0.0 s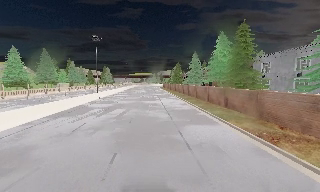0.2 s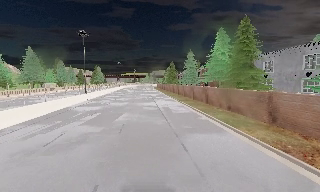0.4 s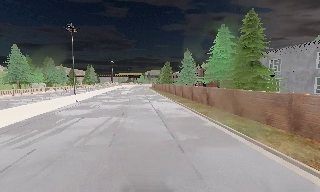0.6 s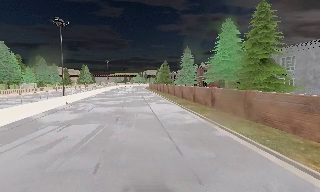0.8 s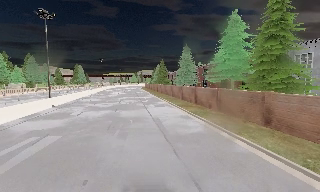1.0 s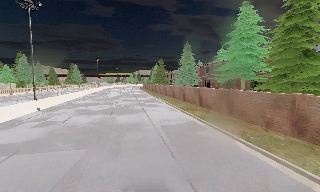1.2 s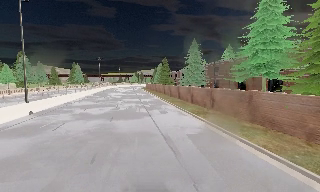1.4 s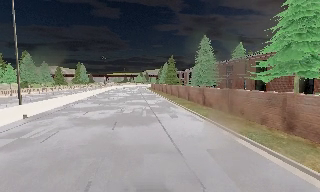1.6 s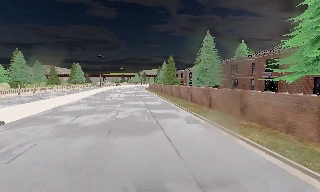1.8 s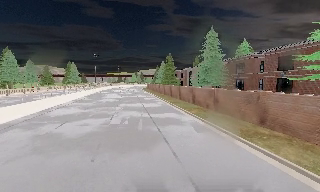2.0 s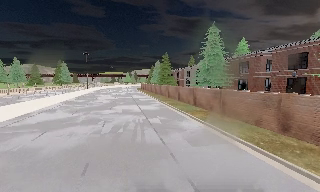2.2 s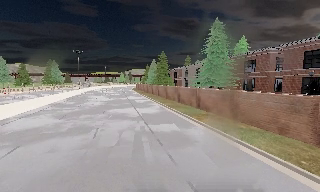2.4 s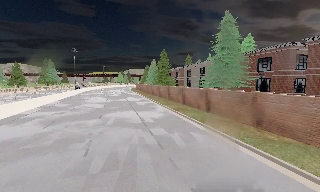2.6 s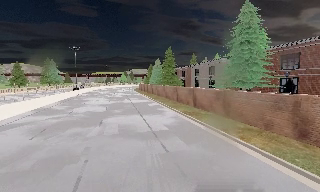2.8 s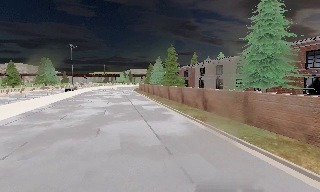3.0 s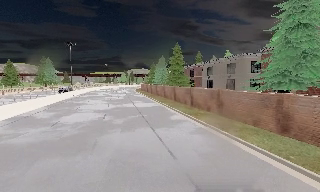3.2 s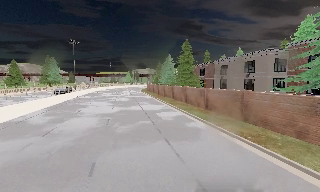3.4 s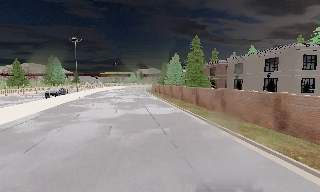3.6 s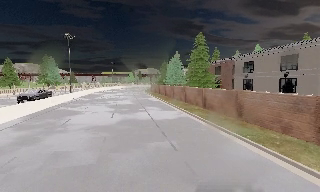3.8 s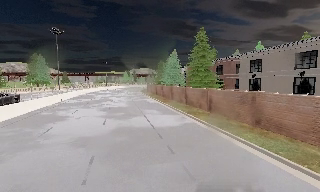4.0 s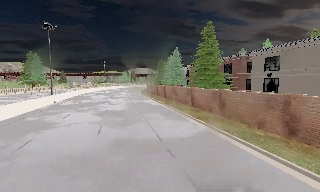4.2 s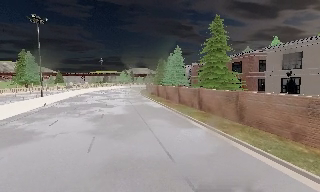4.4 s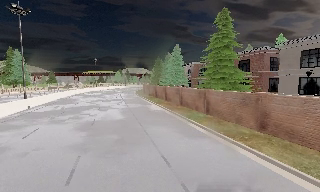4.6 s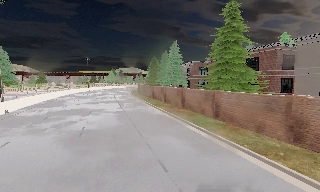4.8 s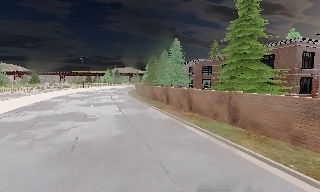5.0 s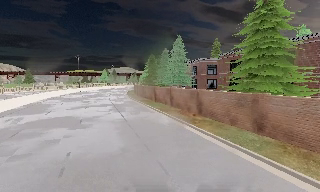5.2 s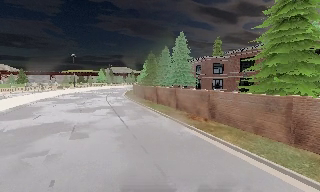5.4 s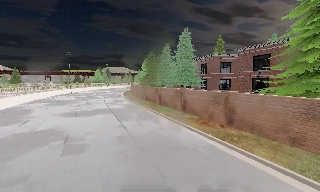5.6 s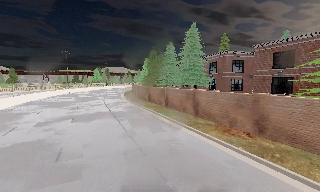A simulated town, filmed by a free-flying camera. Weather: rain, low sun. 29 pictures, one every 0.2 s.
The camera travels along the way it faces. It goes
forward.
0.0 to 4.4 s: The camera pans to its right, which is clockwise from overhead, by about 15 degrees. It travels forward, about 50 m, so what stands in front looms larger.
4.4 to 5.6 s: The camera travels forward and to its left, about 13 m, so what stands in front looms larger.
The film runs forward here.
